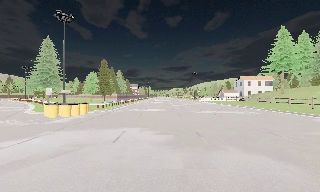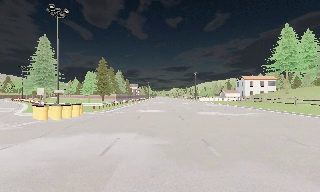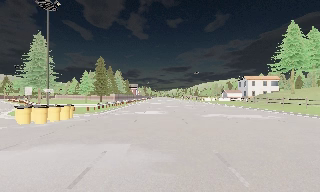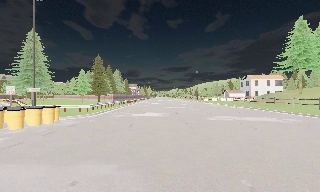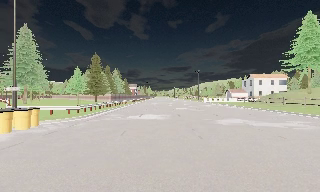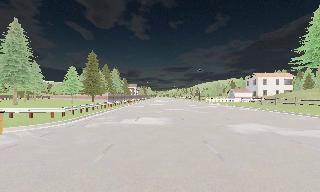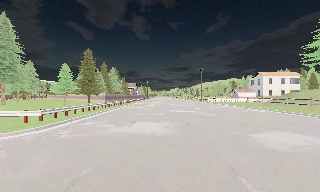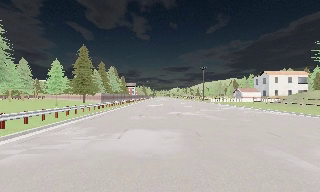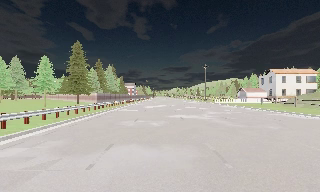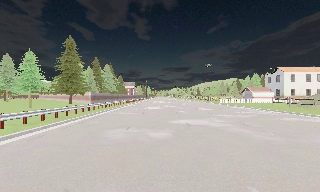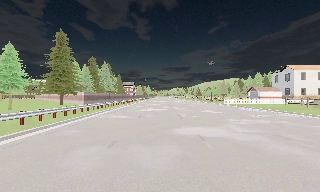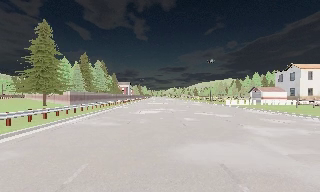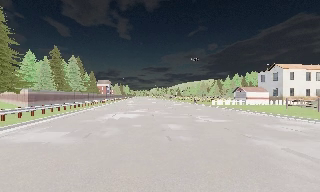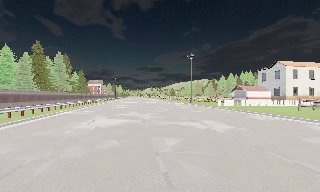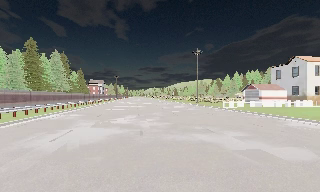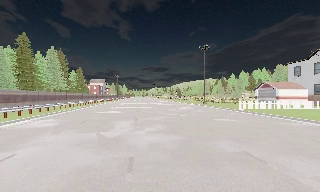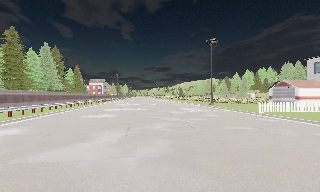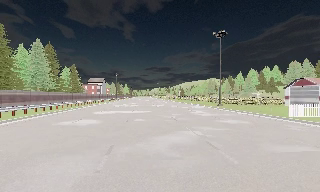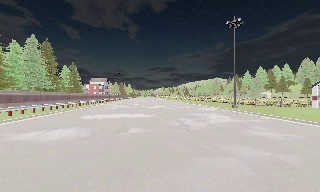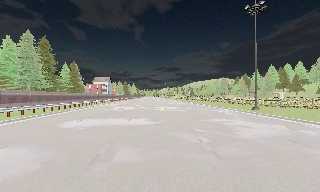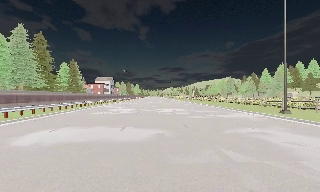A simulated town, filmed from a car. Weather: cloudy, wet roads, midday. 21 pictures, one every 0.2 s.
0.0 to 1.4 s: The camera travels forward, about 14 m, so what stands in front looms larger. It gains speed.
1.4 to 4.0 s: The camera travels forward, about 45 m, so what stands in front looms larger.
The film runs forward here.
